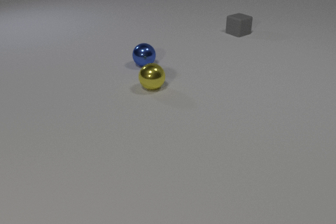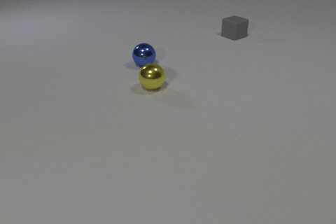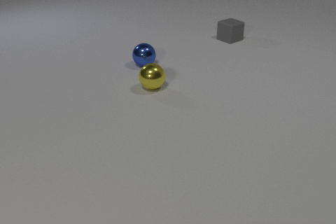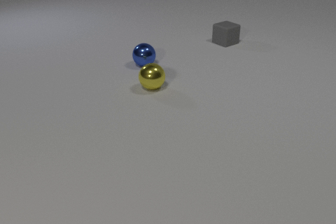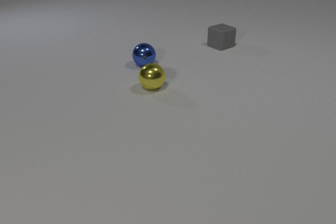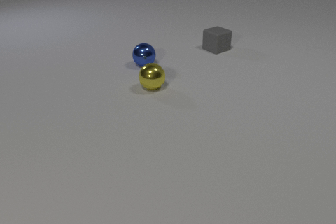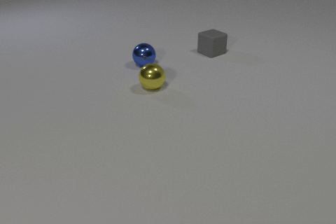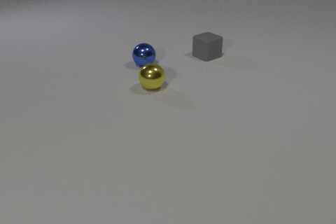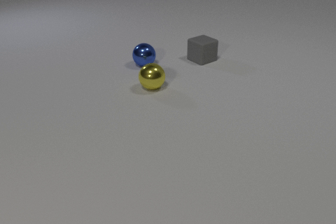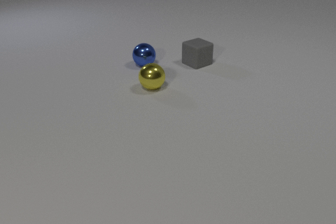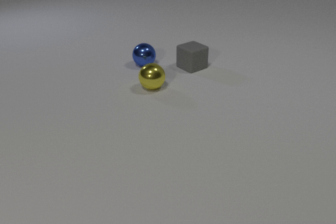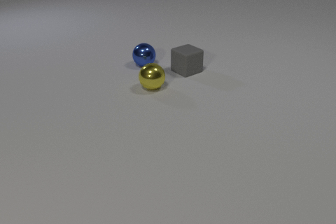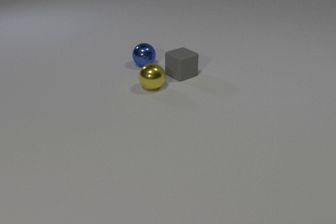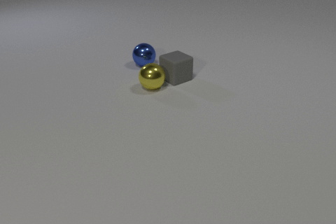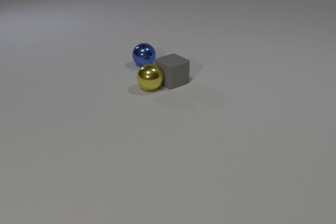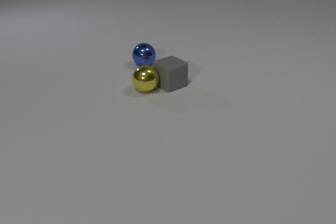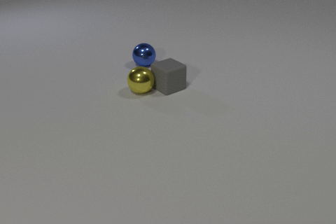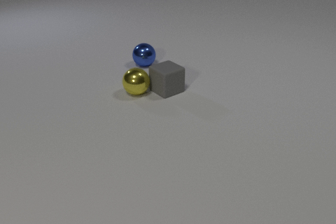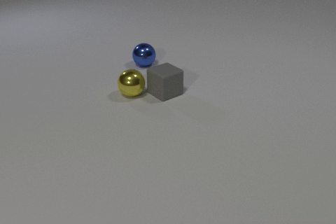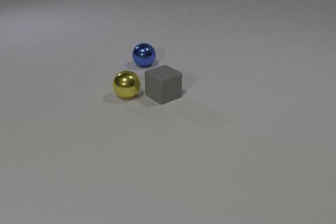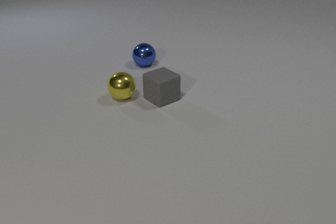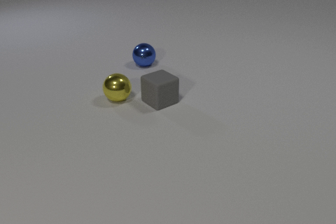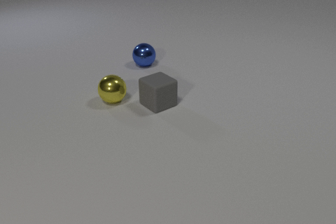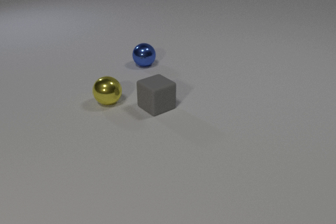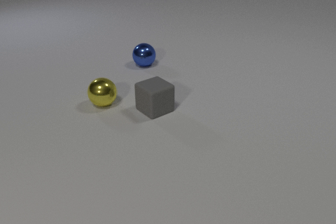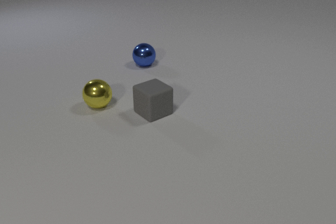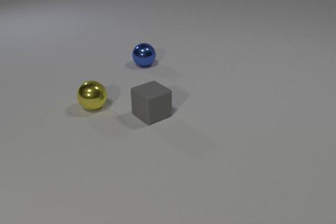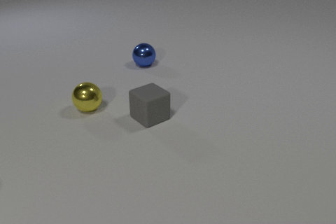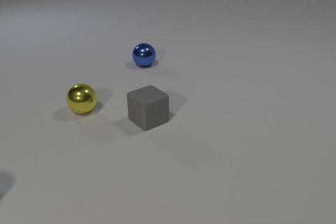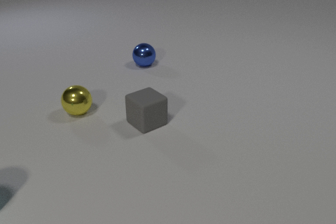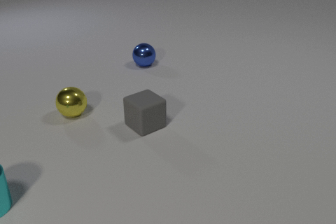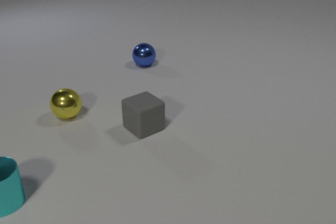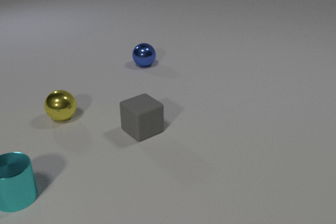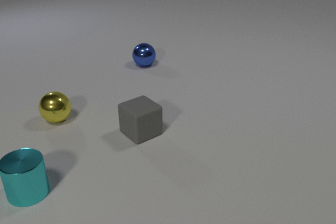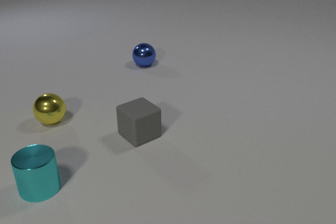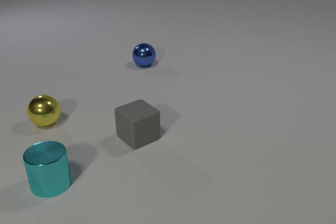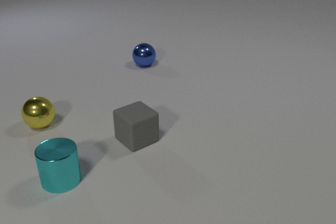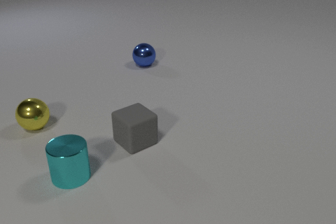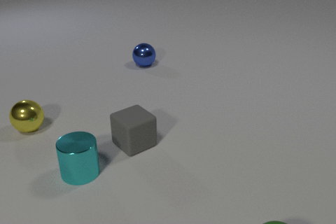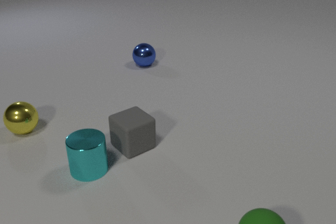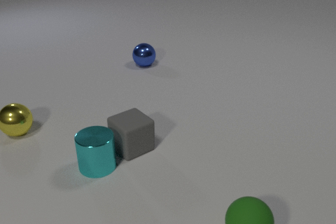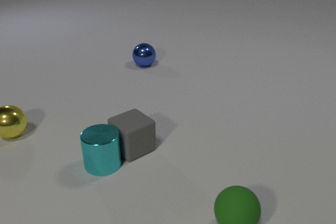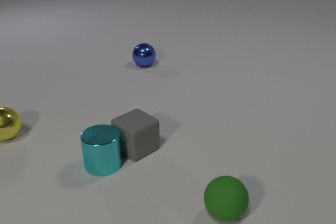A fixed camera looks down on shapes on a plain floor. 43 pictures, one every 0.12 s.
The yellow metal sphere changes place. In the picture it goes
to the left.
The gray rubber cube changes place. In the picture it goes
toward the camera.
0.00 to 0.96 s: The gray rubber cube slides toward the camera and to the left.
0.96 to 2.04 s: The gray rubber cube slides toward the camera and to the left. The yellow metal sphere rolls to the left and toward the camera. The gray rubber cube and the yellow metal sphere collide.
2.04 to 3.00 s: The gray rubber cube slides toward the camera. The yellow metal sphere rolls to the left and toward the camera.
3.00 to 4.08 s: The gray rubber cube slides toward the camera. The yellow metal sphere rolls to the left and toward the camera. The cyan metal cylinder comes in at the left edge, slides to the right.
4.08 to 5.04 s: The gray rubber cube slides toward the camera. The yellow metal sphere rolls to the left. The cyan metal cylinder slides to the right. The green rubber sphere comes in at the bottom edge, rolls away from the camera and to the left. The gray rubber cube and the cyan metal cylinder collide.
What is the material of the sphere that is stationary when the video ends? metal.
How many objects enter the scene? 2.
What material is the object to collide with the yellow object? rubber.
